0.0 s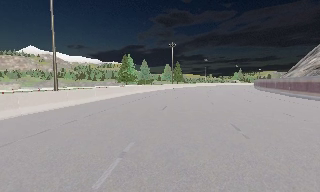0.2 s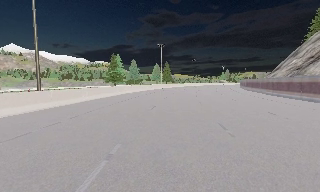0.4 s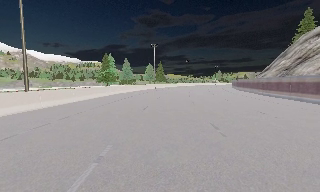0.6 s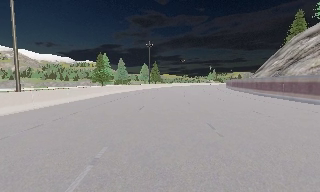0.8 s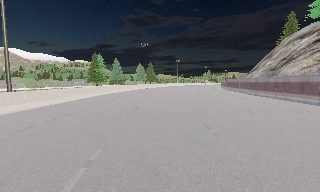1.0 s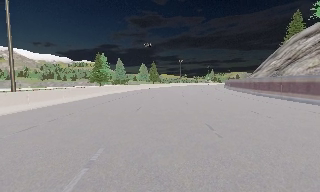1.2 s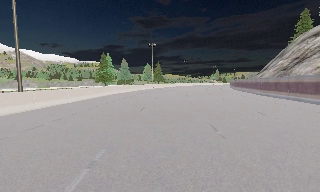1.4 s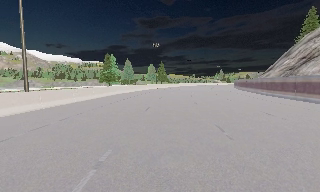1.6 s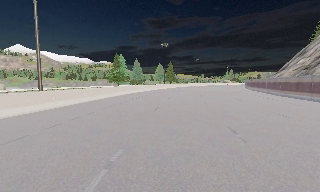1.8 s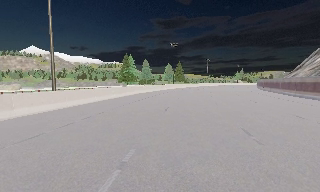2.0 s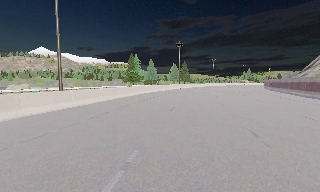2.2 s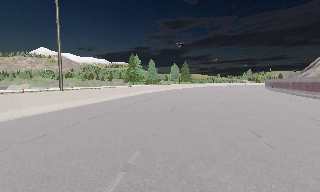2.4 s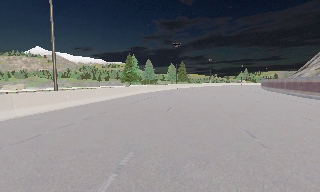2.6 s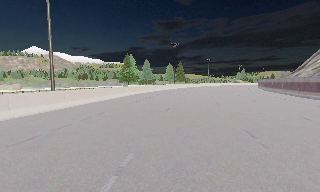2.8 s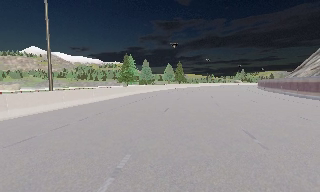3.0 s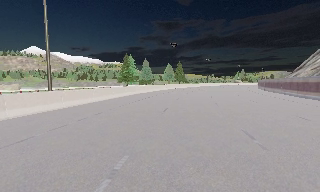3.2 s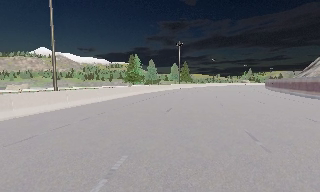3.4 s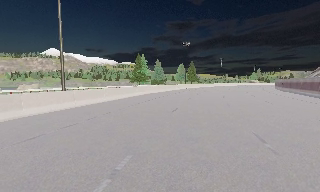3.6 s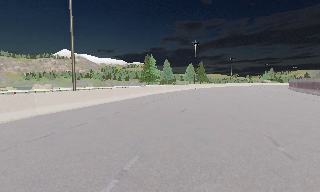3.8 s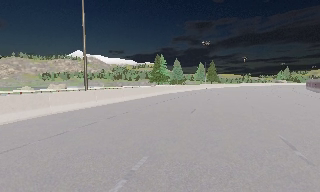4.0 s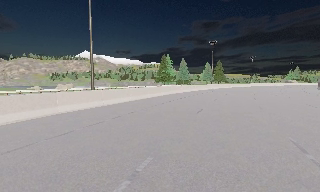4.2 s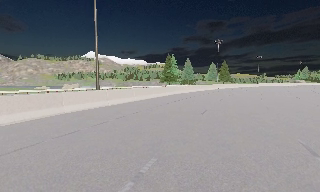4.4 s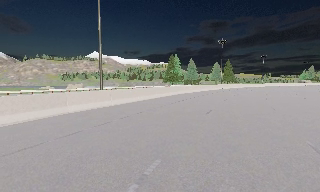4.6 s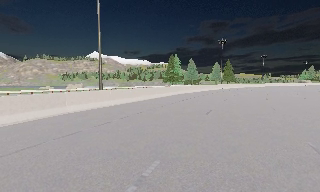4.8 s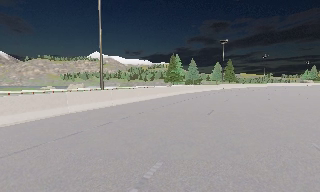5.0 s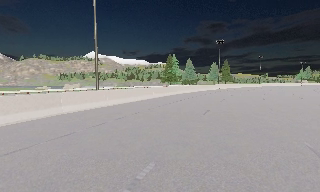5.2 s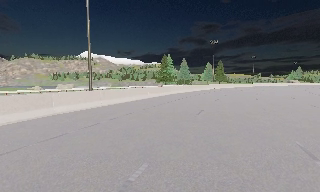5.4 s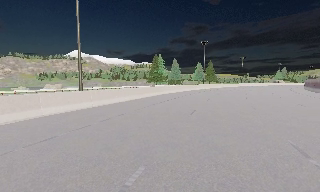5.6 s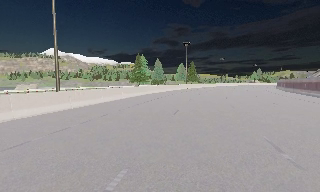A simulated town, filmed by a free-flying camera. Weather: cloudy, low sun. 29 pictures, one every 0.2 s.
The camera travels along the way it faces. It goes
forward.
0.0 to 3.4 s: The camera travels forward, about 1 m, so what stands in front looms larger.
3.4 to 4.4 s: The camera pans to its left, which is counterclockwise from overhead, by about 10 degrees.
4.4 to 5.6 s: The camera swings to its right by about 10 degrees, and the scene slides to the left.
The film runs forward here.
